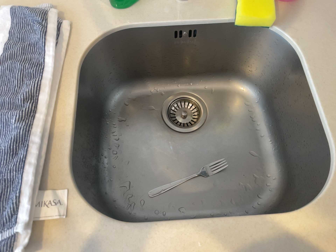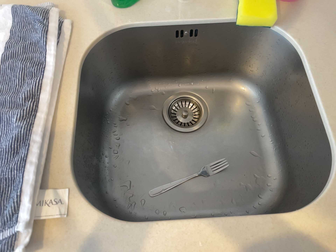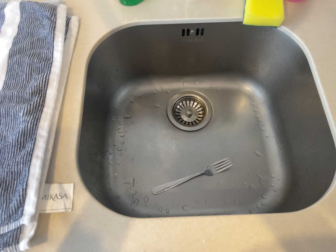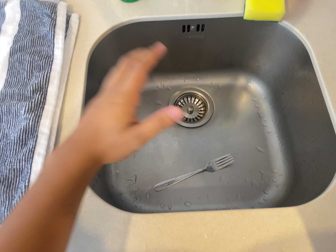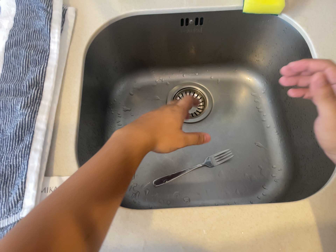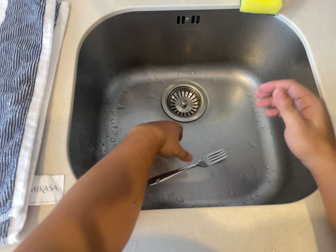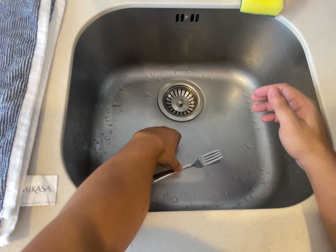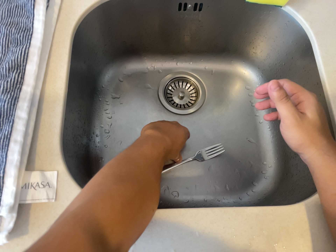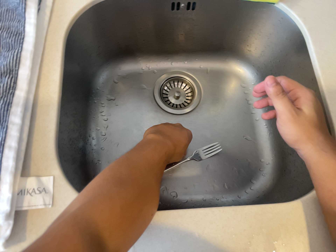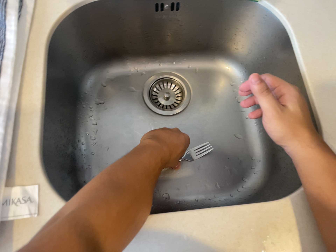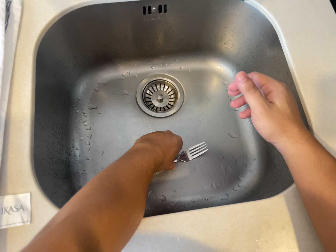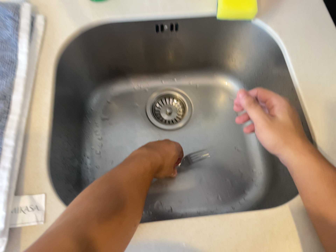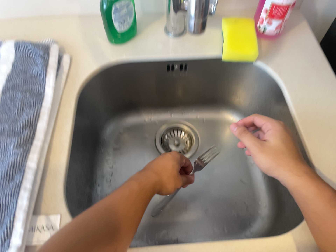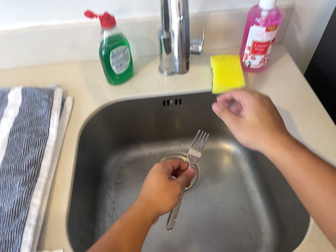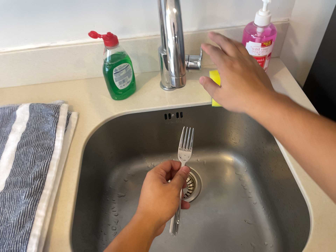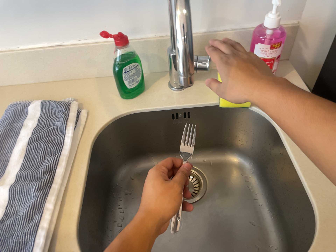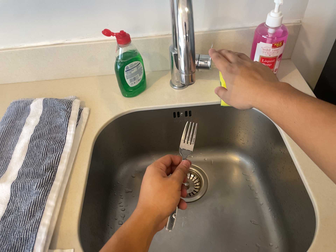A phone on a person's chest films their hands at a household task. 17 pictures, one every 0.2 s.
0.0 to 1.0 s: The camera keeps its place and its aim.
1.0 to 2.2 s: The camera shifts only a little, or ends up much as it began.
2.2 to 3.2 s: The camera travels backward, about 9 cm, so what stands in front gets smaller. Its aim tips toward the top of its view by about 20 degrees, and the scene shifts downward.
The film runs forward here.
